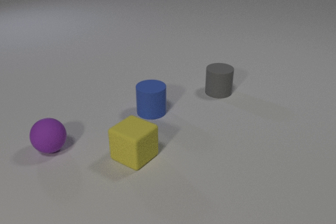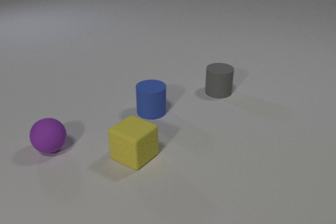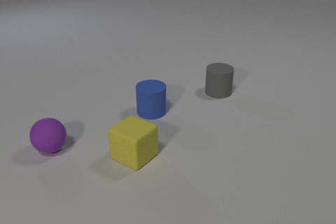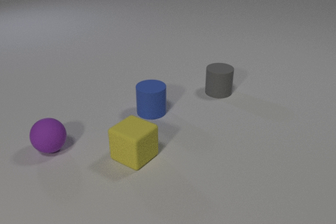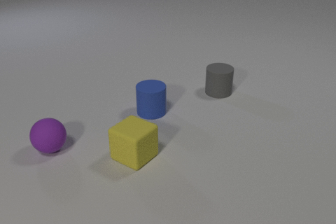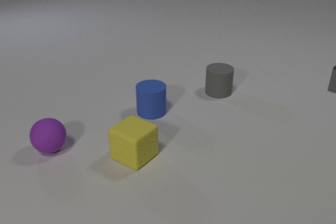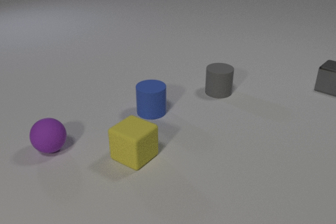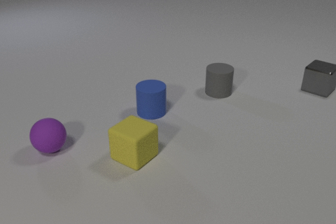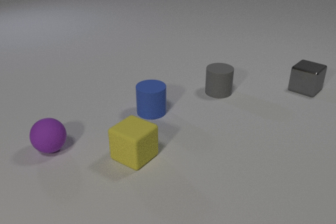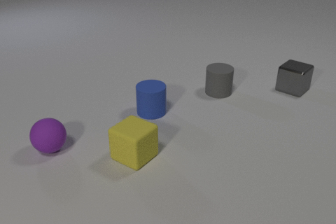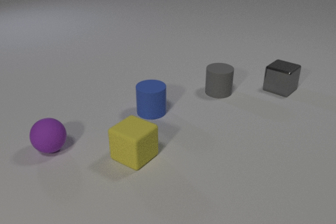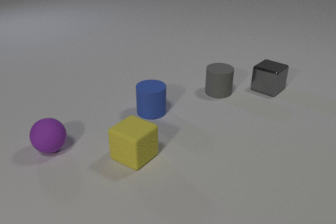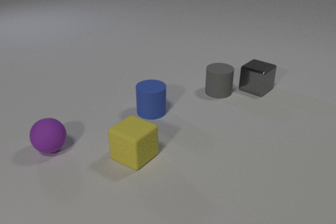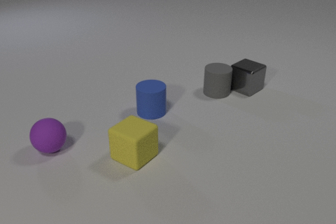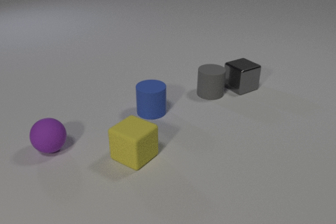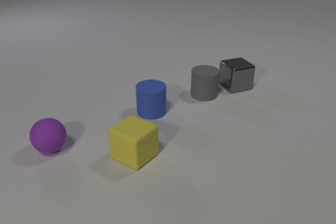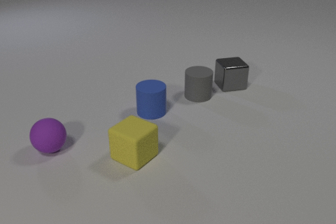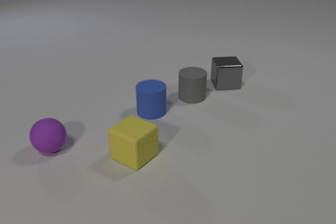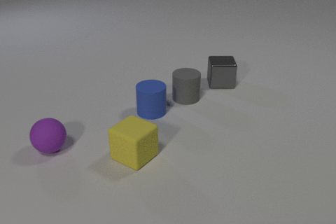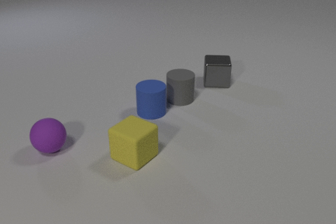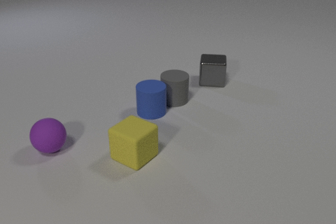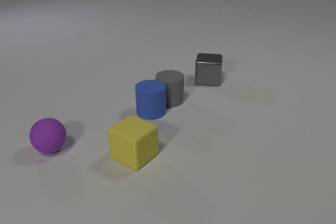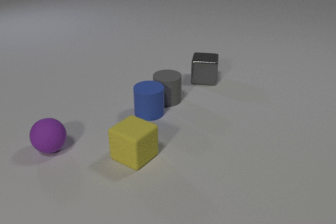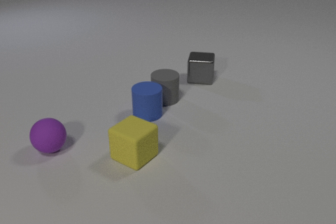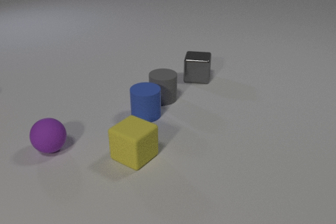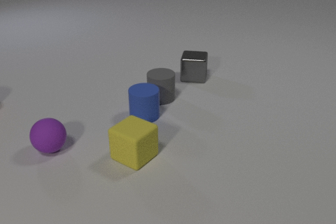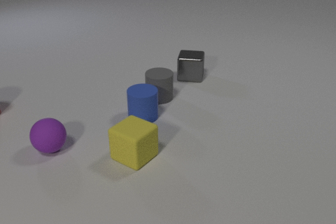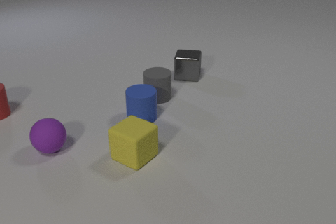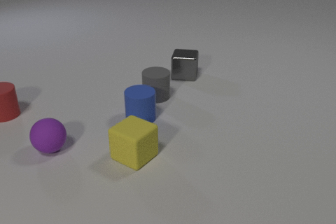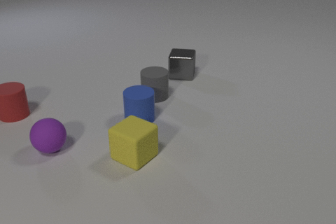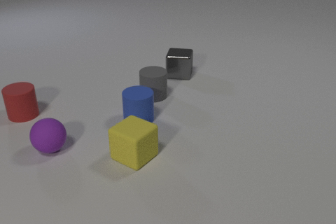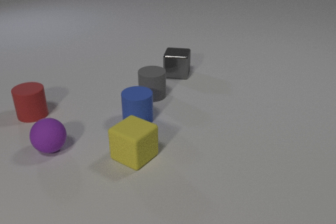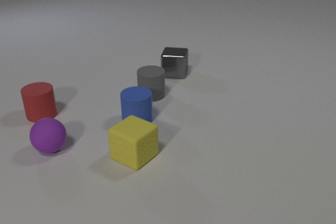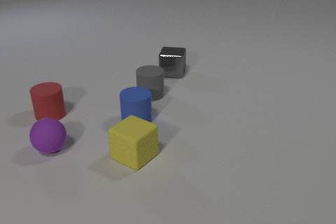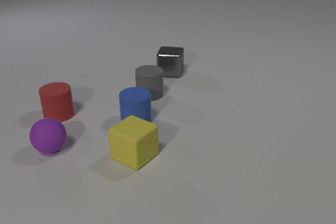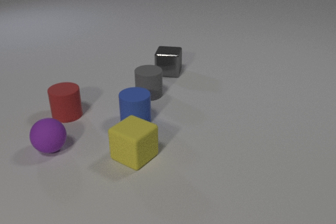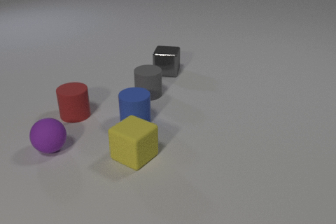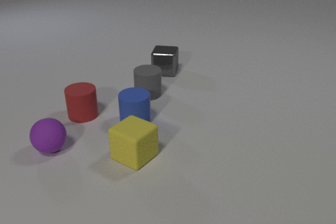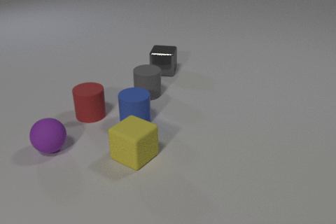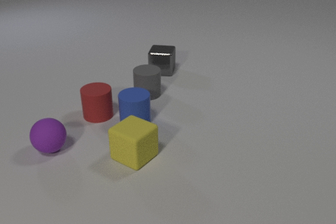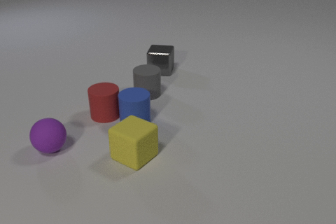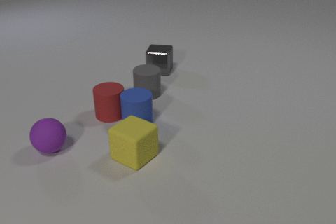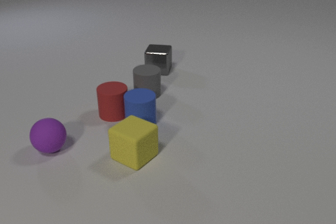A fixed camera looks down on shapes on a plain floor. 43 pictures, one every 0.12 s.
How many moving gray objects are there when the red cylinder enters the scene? 2.
How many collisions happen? 3.
Are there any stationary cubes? yes.
0.00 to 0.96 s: The gray metal cube comes in at the right edge, slides to the left.
0.96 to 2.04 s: The gray metal cube slides to the left, spins clockwise seen from above by about 45 degrees, its near face sliding to the left. The gray rubber cylinder slides to the left and toward the camera. The gray metal cube and the gray rubber cylinder collide.
2.04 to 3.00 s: The gray metal cube slides to the left. The gray rubber cylinder slides to the left. The blue rubber cylinder slides toward the camera and to the left. The gray rubber cylinder and the blue rubber cylinder collide.
3.00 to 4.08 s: The gray metal cube slides to the left and away from the camera. The gray rubber cylinder slides to the left and away from the camera. The red rubber cylinder comes in at the left edge, slides to the right. The blue rubber cylinder slides toward the camera and to the left.
4.08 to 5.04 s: The gray metal cube slides to the left and away from the camera. The red rubber cylinder slides to the right. The red rubber cylinder and the blue rubber cylinder collide.
